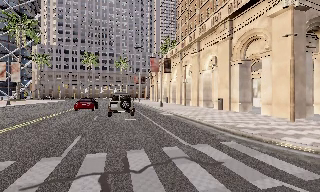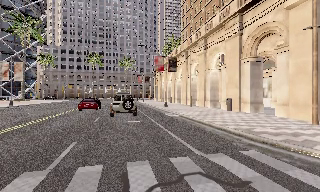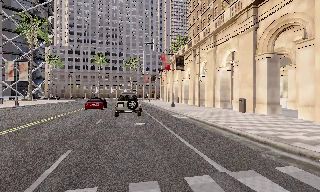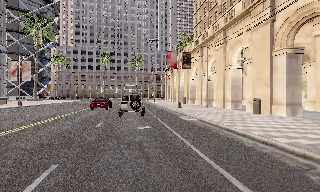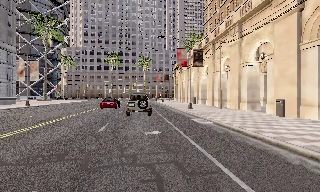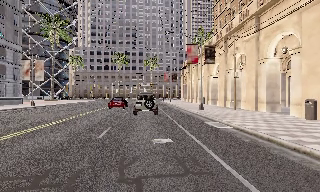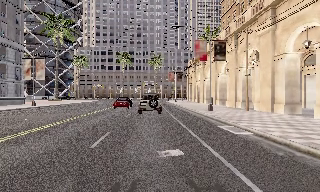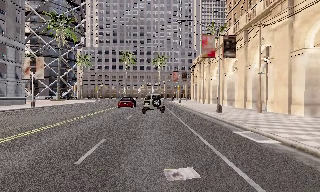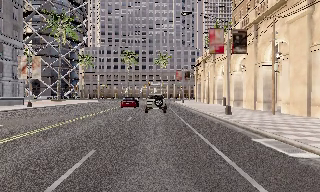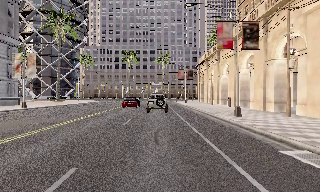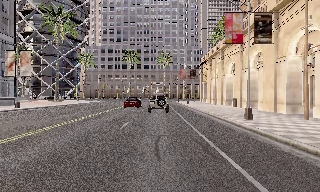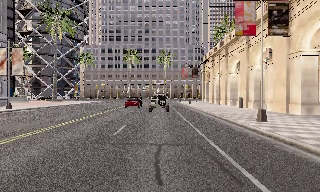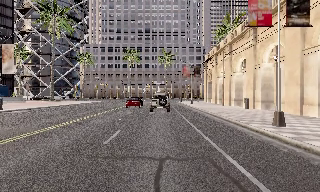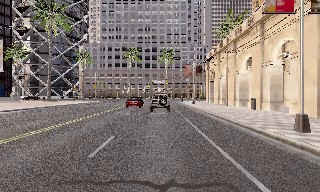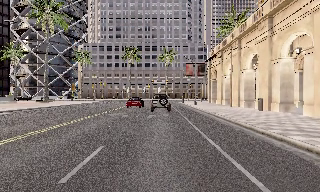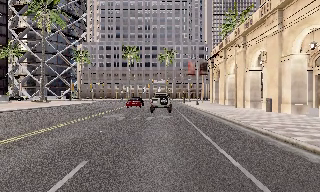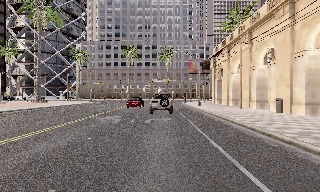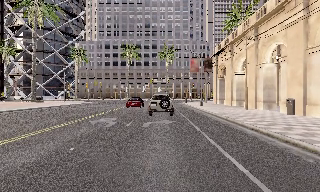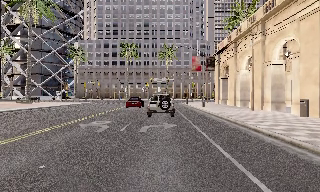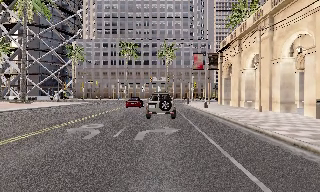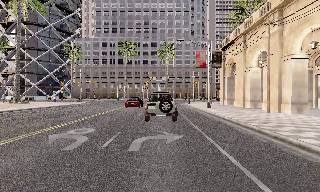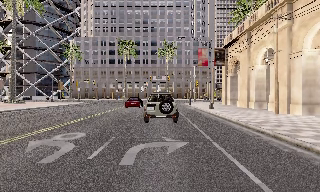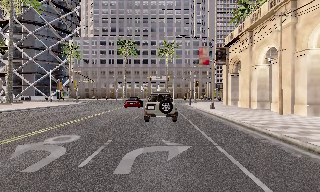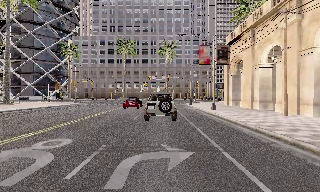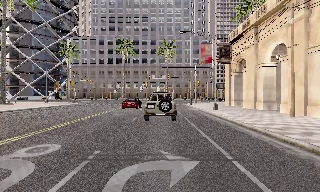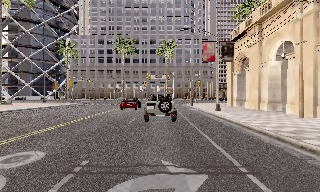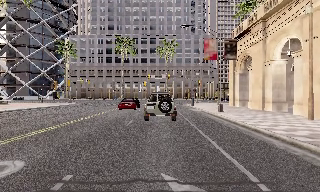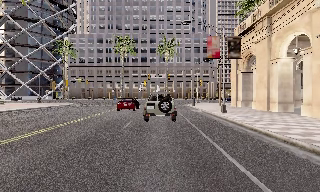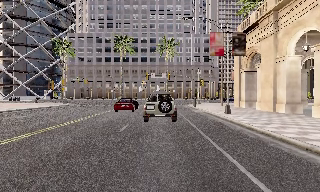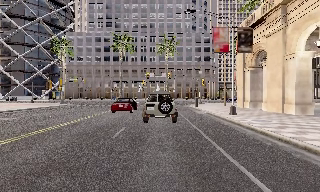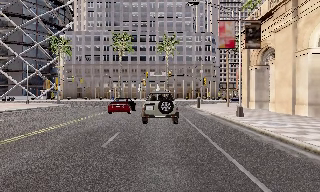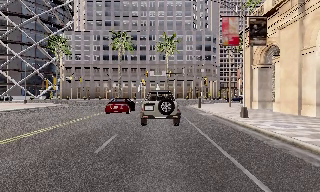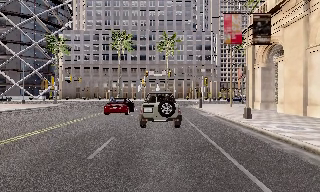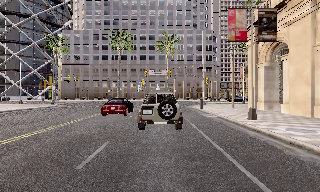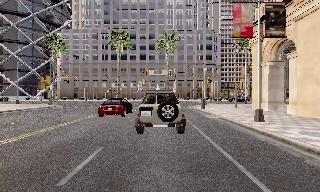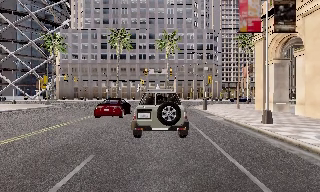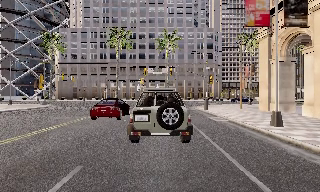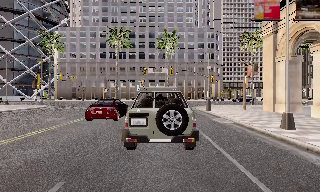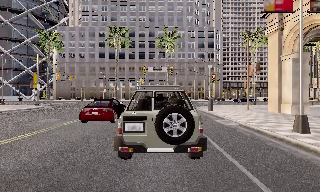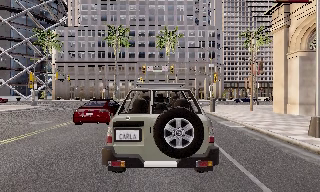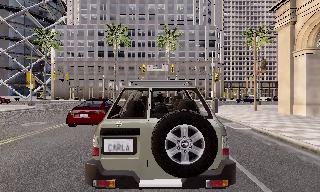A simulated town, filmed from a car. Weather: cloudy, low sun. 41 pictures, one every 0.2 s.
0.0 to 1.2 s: The camera pans to its left, which is counterclockwise from overhead, by about 10 degrees. It travels forward, about 6 m, so what stands in front looms larger.
1.2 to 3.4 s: The camera travels forward, about 13 m, so what stands in front looms larger.
3.4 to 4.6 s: The camera travels forward, about 5 m, so what stands in front looms larger. It loses speed.
4.6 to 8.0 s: The camera travels forward, about 11 m, so what stands in front looms larger.
The film runs forward here.
